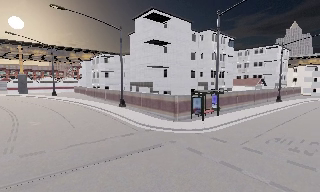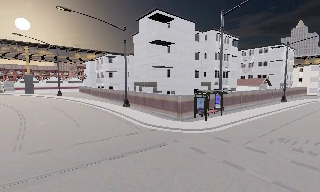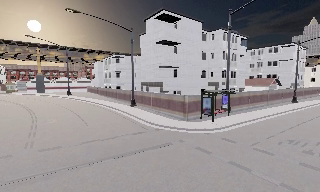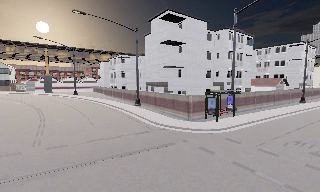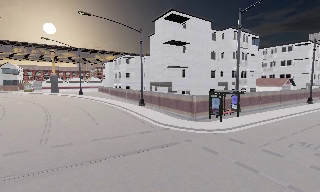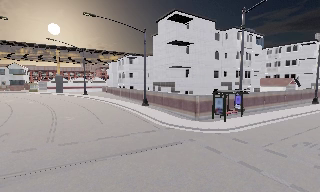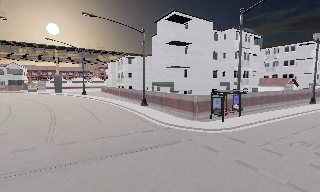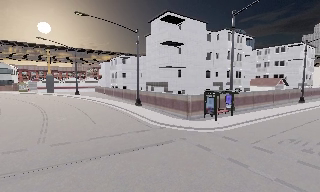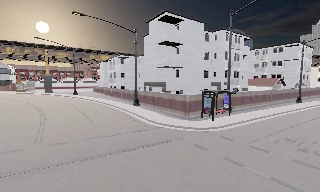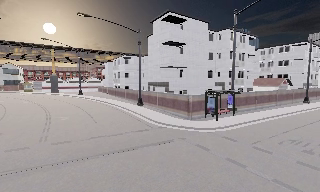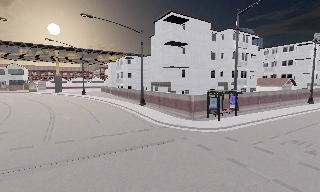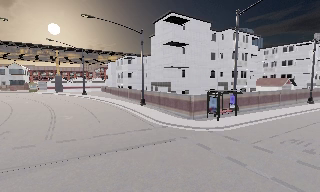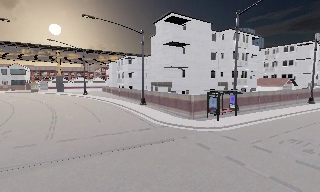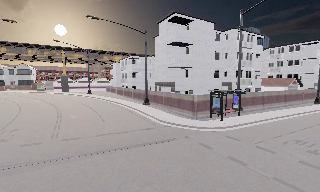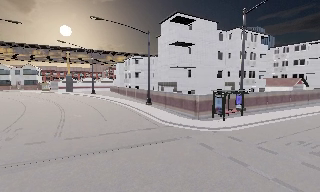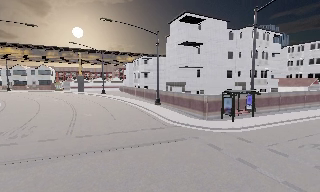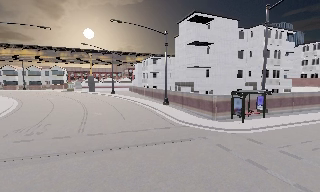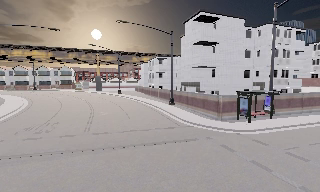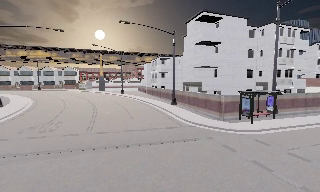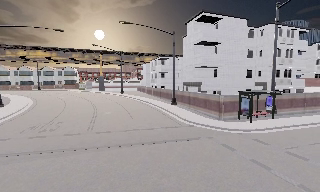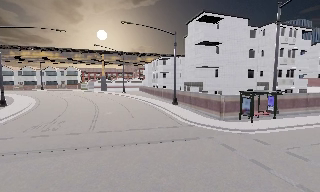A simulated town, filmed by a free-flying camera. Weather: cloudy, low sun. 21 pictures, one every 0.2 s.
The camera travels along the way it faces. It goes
backward.
0.0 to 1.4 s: The camera travels backward, about 0.5 m, so what stands in front gets smaller.
1.4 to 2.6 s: The camera shifts only a little, or ends up much as it began.
2.6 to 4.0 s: The scene slides to the right, as the camera pans about 10 degrees to its left. It travels to its right, about 0.5 m.
The film runs backward here.
